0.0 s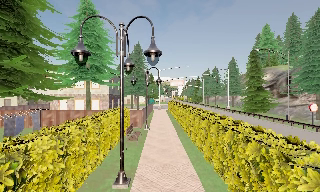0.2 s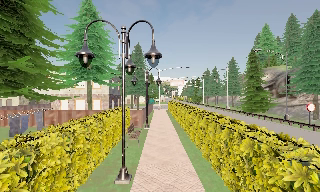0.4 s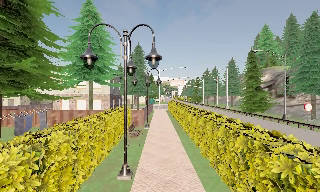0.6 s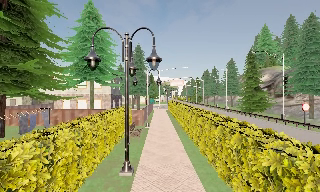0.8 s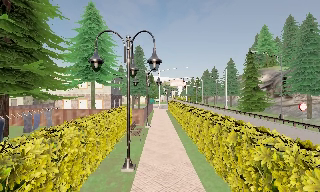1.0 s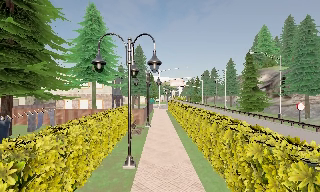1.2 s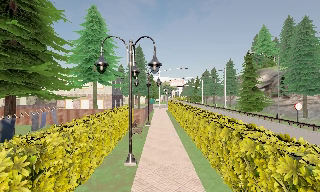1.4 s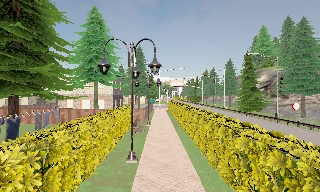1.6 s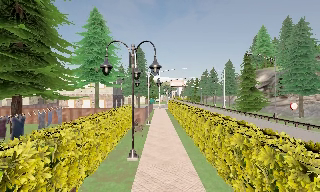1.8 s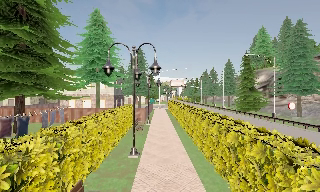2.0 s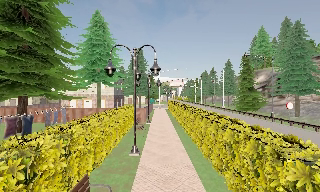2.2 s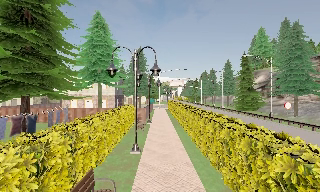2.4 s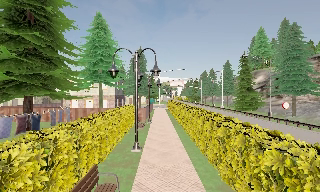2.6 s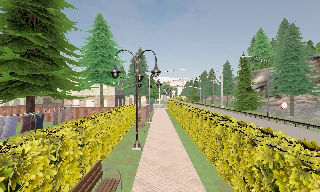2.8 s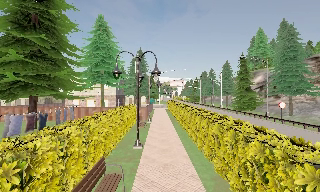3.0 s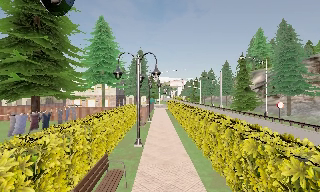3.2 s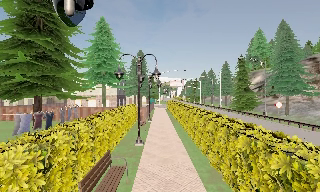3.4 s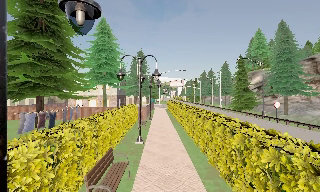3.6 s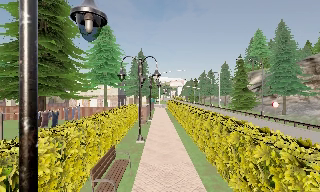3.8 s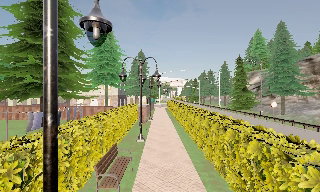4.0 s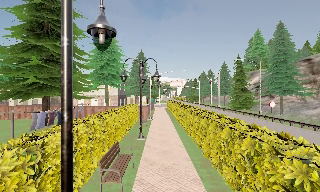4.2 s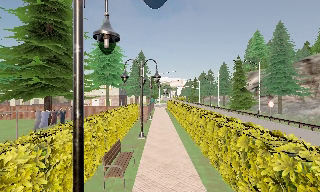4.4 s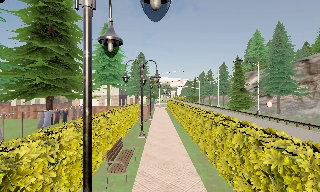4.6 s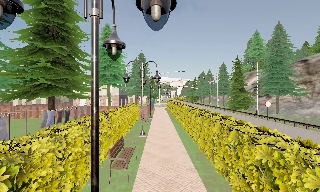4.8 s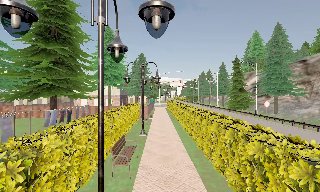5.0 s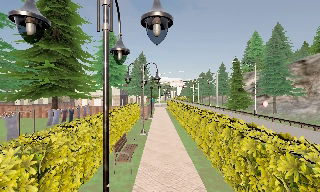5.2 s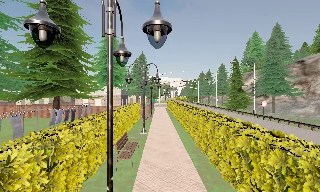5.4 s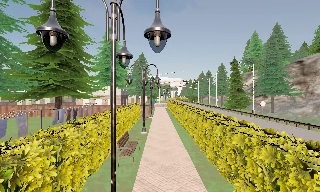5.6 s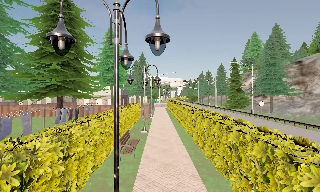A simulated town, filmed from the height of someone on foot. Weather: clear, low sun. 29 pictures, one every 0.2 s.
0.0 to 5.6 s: The camera travels backward, about 7 m, so what stands in front gets smaller.
The film runs backward here.
